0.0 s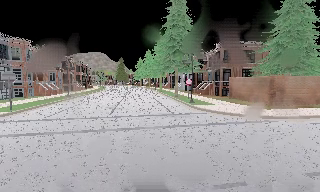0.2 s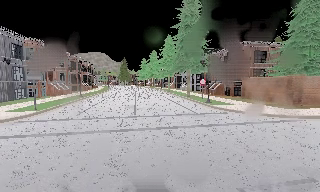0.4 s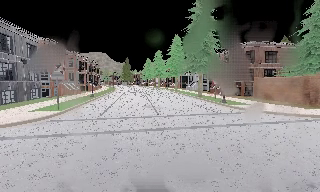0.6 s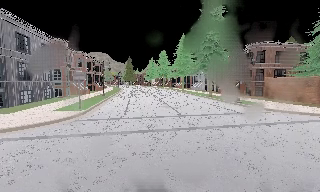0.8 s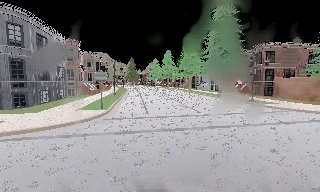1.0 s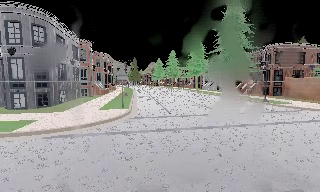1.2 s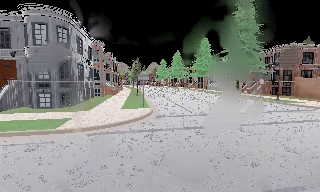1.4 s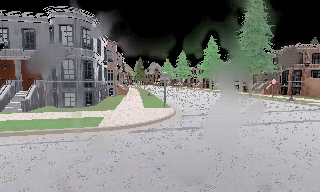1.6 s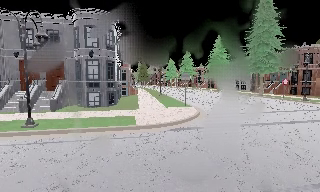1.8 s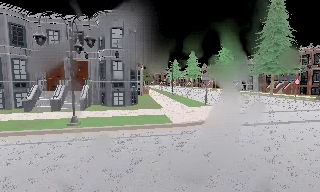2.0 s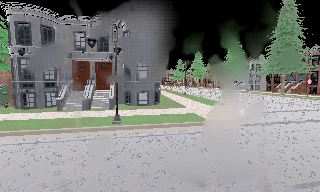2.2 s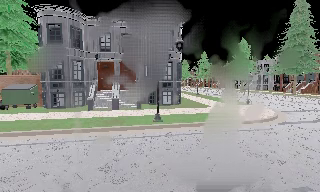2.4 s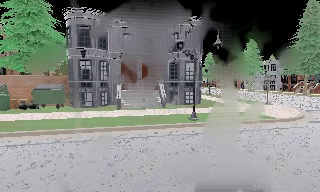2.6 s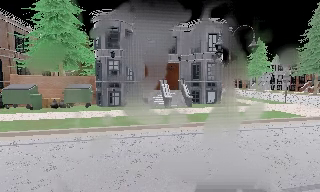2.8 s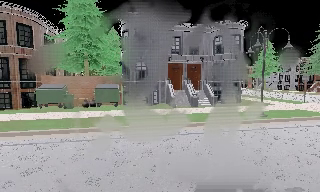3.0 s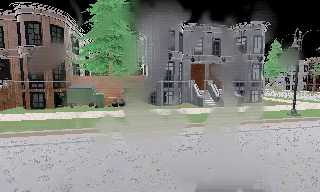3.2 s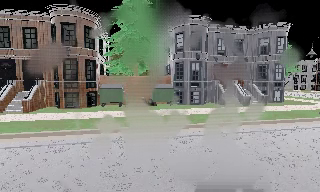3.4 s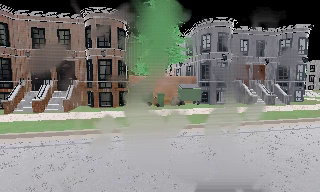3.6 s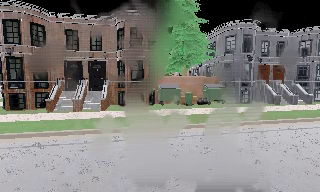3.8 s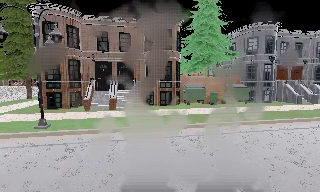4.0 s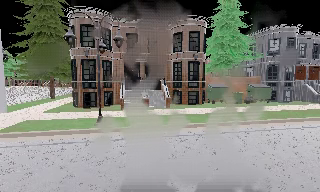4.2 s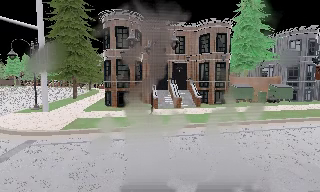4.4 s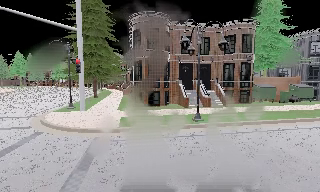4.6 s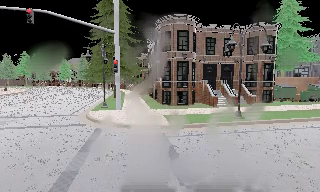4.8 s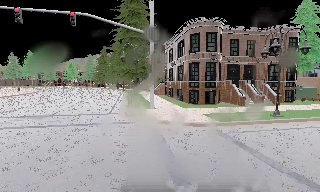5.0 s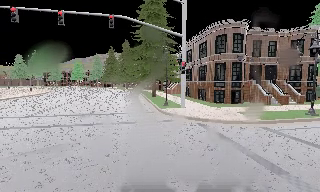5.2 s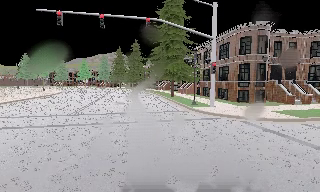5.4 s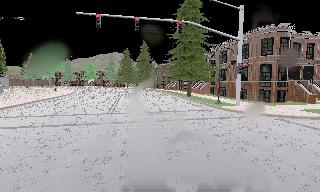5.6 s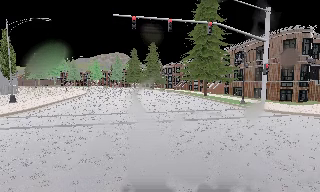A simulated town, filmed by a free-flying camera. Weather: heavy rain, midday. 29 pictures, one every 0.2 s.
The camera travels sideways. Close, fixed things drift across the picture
to the right.
0.0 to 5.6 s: The camera travels to its left, about 55 m, so close, fixed things drift to the right.
The film runs forward here.
